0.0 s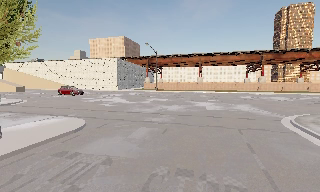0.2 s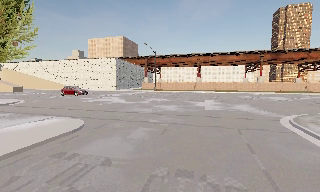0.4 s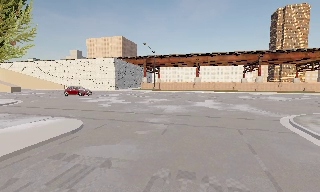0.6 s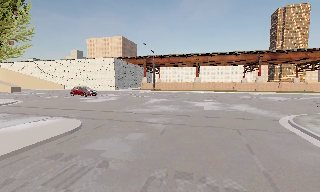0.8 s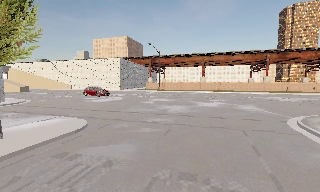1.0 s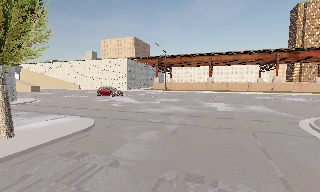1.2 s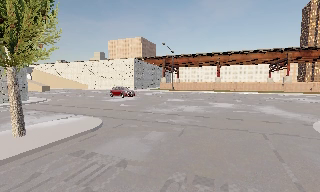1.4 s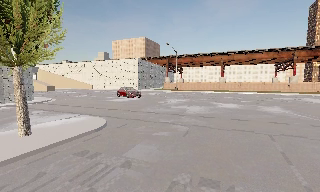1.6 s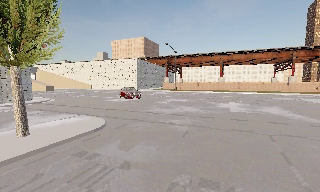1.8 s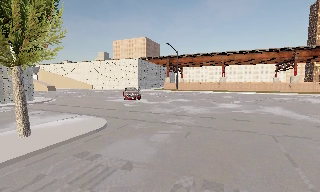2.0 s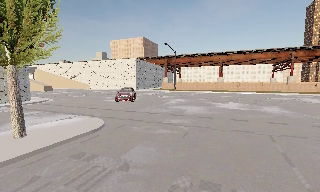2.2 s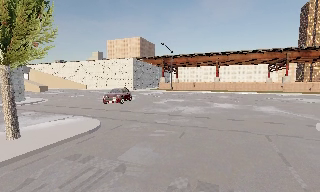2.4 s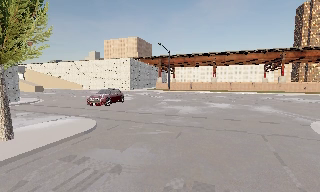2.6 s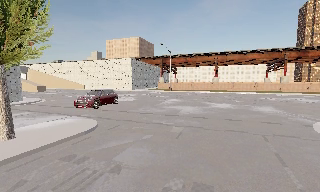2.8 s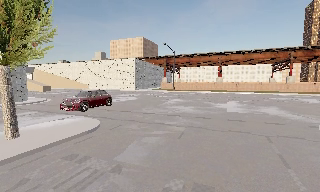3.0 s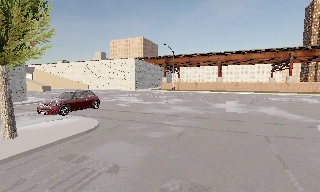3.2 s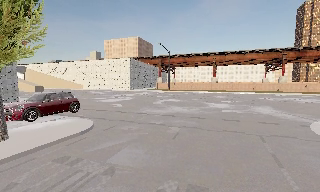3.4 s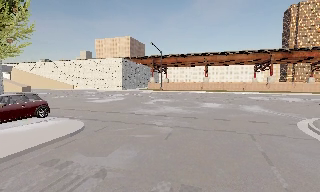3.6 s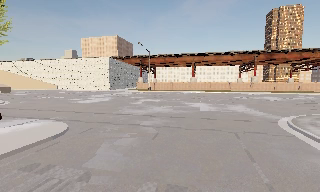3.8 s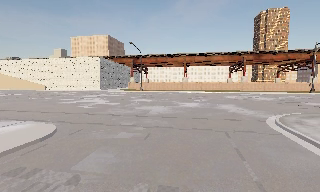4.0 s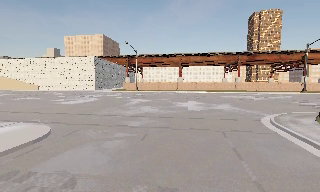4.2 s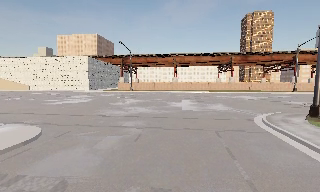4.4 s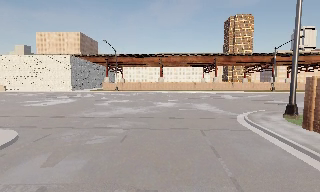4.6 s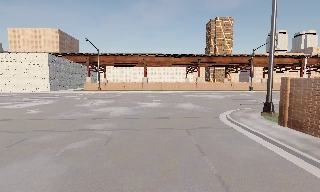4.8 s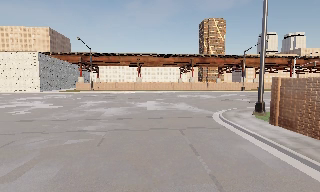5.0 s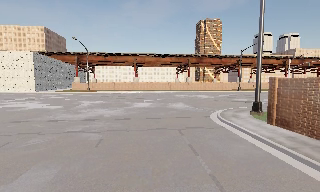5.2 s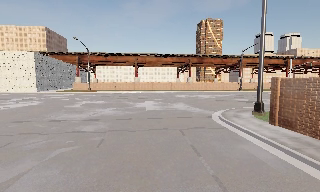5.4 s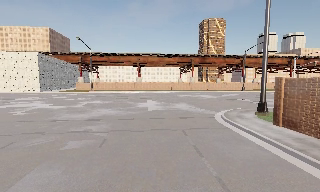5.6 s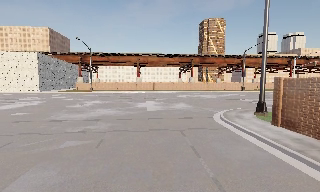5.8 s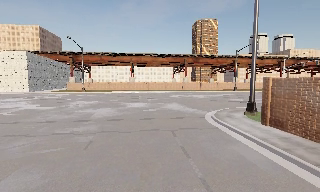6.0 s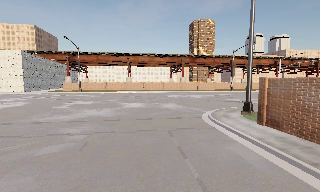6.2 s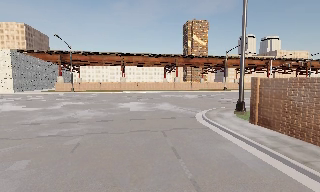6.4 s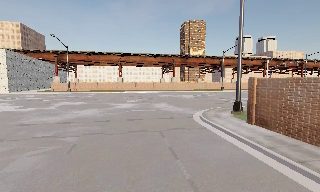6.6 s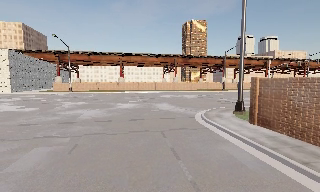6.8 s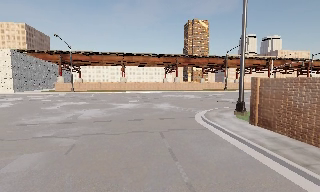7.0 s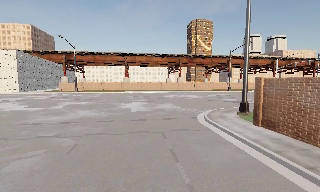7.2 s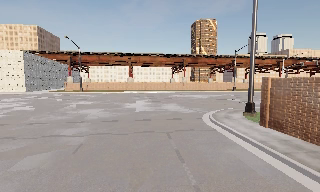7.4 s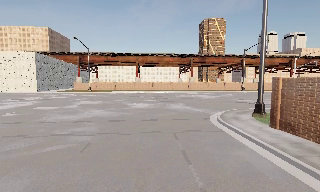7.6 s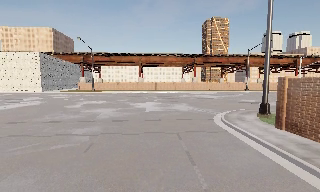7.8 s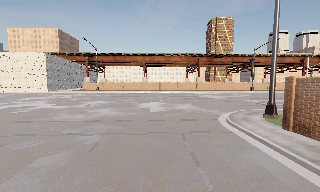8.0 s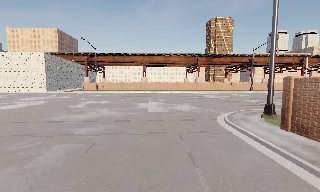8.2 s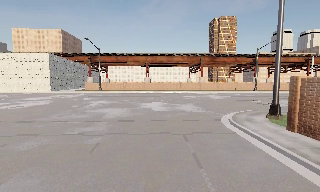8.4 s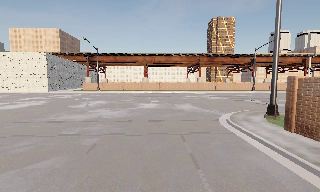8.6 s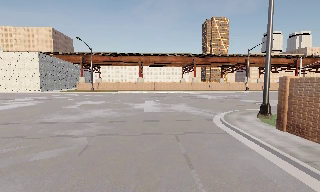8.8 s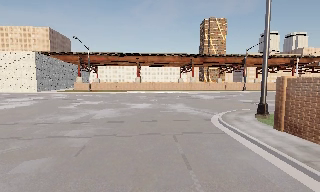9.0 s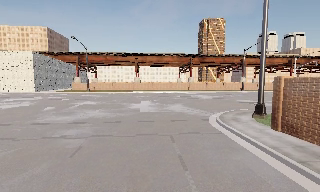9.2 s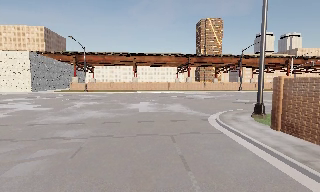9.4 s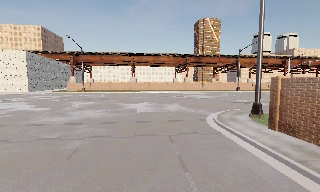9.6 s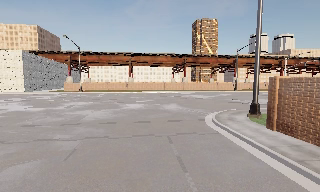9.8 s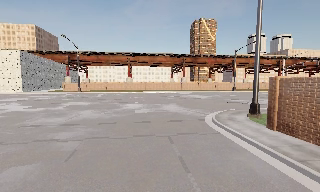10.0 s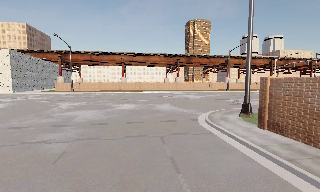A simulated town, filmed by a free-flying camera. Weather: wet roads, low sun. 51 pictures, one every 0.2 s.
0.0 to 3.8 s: The camera travels forward, about 1 m, so what stands in front looms larger.
3.8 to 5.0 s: The camera pans to its right, which is clockwise from overhead, by about 20 degrees.
5.0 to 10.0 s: The camera travels forward, about 1 m, so what stands in front looms larger.
The film runs forward here.
